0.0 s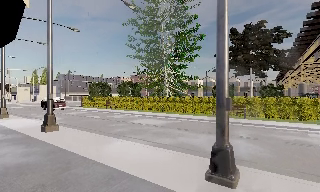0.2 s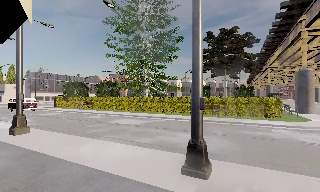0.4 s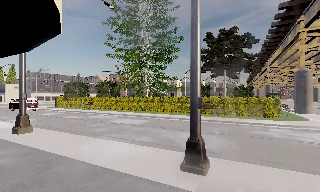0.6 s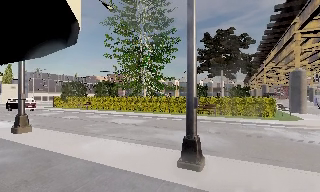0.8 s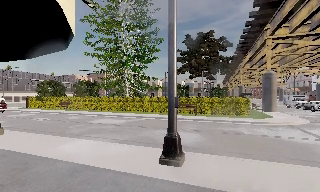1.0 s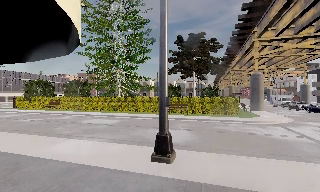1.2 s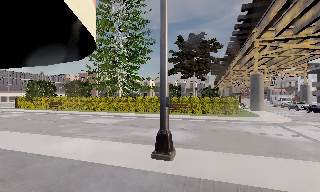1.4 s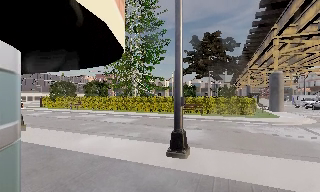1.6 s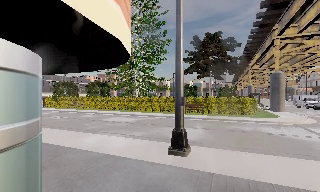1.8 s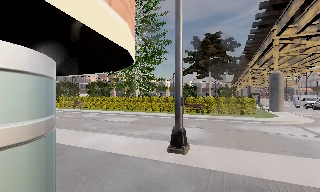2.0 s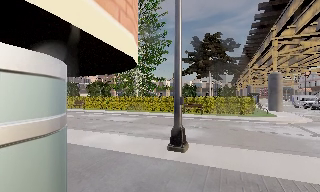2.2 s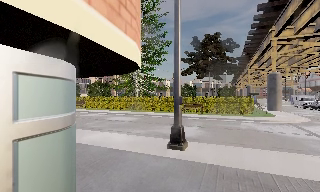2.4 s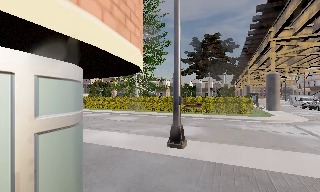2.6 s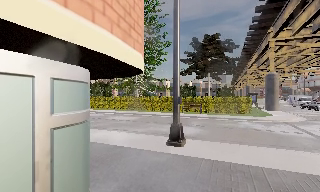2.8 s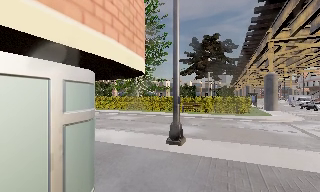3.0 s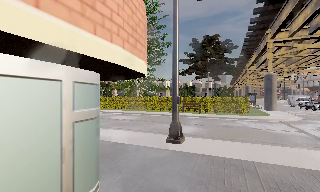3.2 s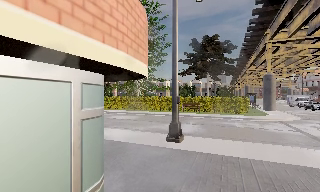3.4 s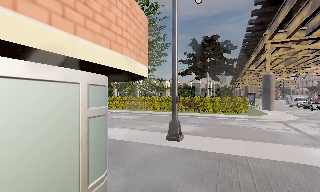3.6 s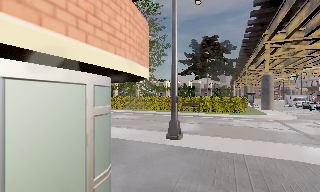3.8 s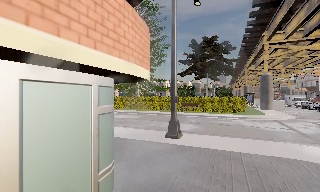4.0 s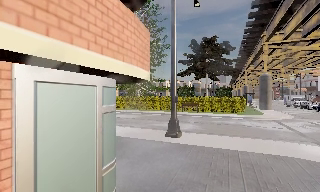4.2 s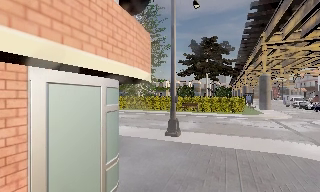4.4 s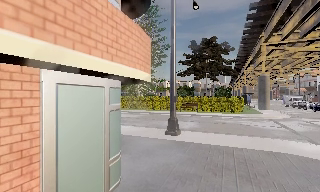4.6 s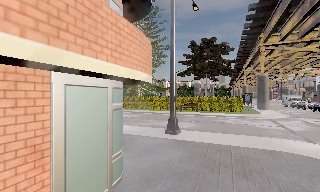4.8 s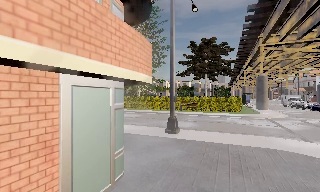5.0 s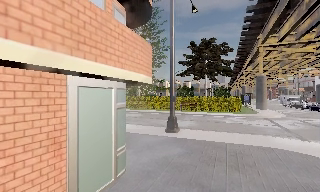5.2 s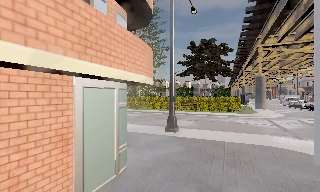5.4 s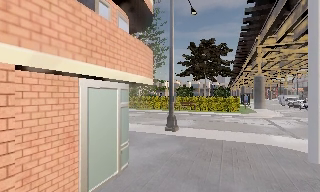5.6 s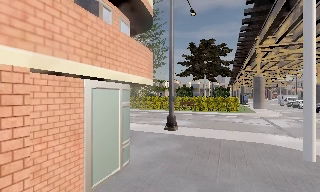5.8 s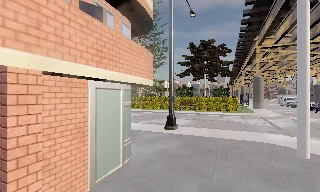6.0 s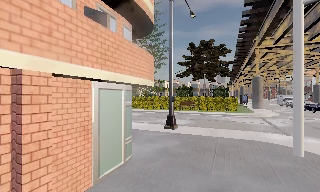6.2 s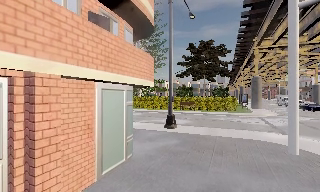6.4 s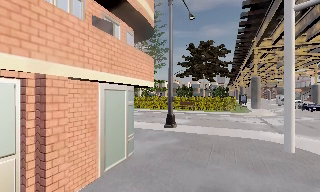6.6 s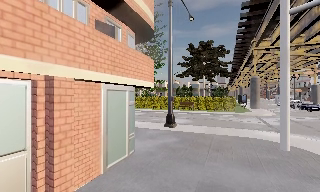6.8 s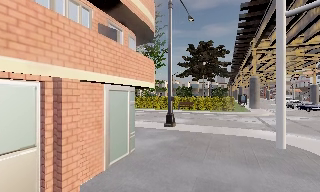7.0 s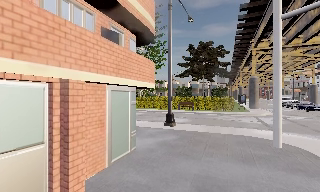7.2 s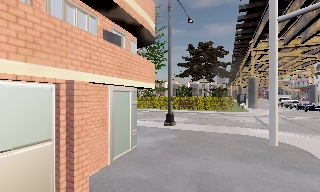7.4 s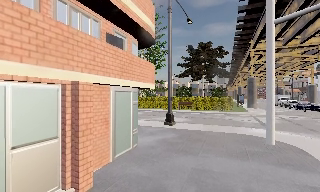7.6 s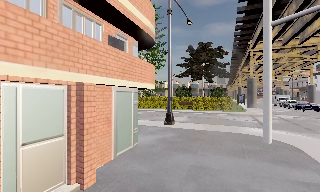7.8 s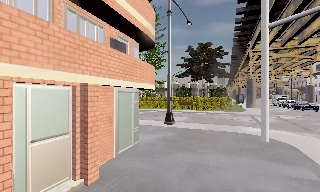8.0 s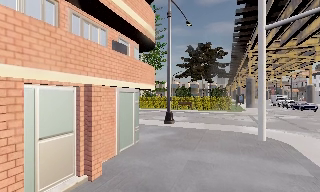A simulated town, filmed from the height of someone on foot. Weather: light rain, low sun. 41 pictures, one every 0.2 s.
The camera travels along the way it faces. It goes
backward.
0.0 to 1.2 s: The scene slides to the left, as the camera pans about 15 degrees to its right. It travels backward, about 1 m, so what stands in front gets smaller.
1.2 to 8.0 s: The camera travels backward, about 7 m, so what stands in front gets smaller.
The film runs backward here.
